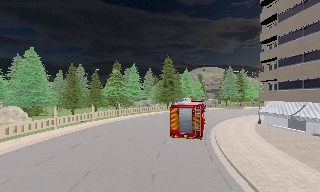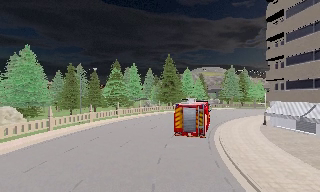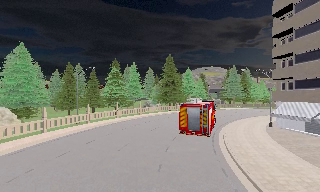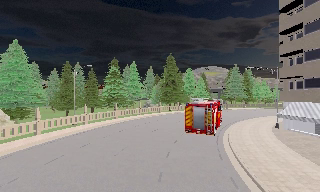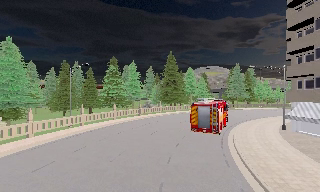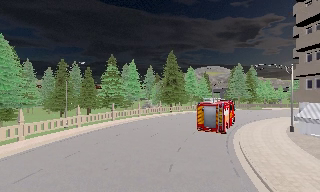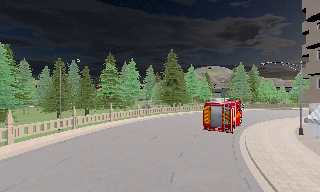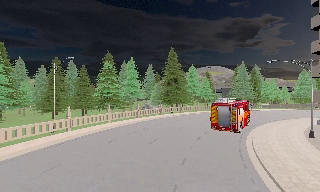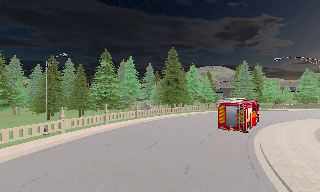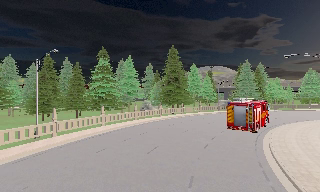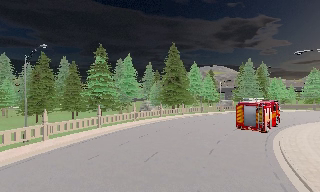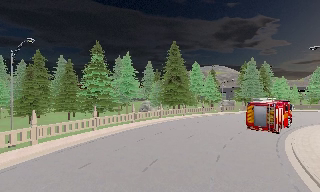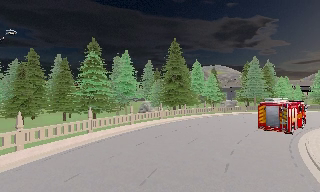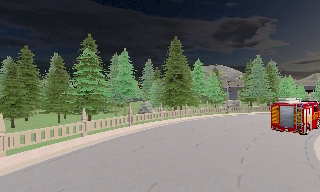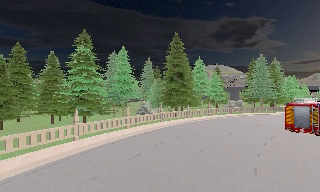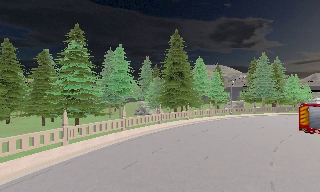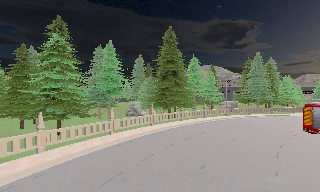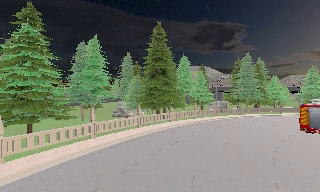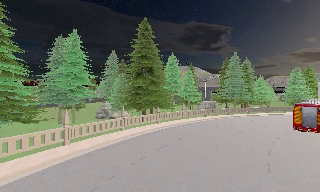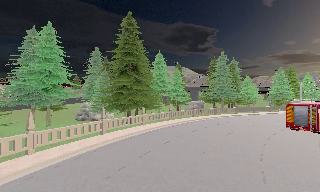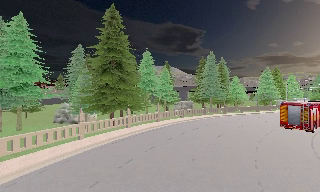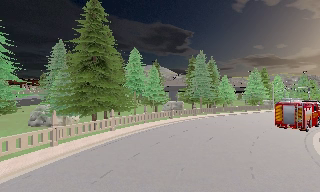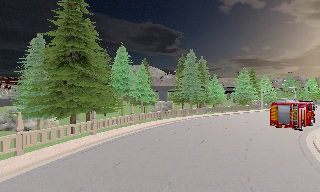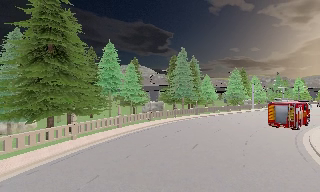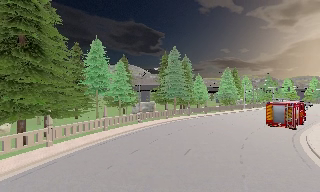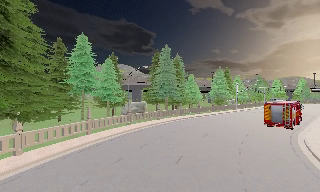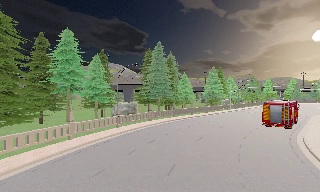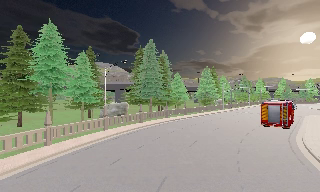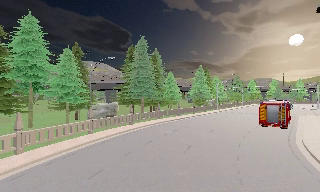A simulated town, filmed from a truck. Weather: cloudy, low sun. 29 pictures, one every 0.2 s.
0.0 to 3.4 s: The camera travels forward, about 20 m, so what stands in front looms larger.
3.4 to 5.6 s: The camera pans to its right, which is clockwise from overhead, by about 35 degrees. It travels forward, about 16 m.
The film runs forward here.
